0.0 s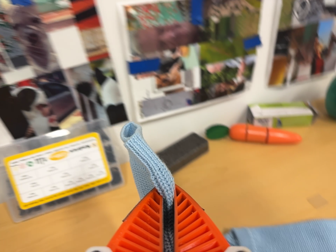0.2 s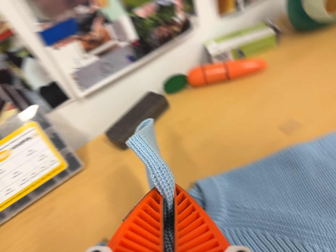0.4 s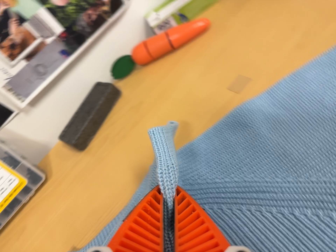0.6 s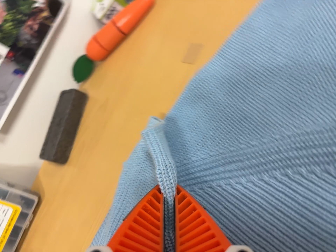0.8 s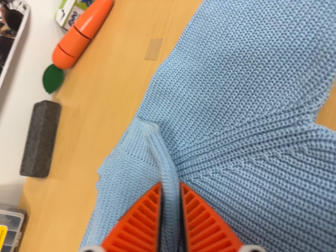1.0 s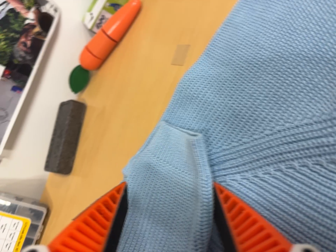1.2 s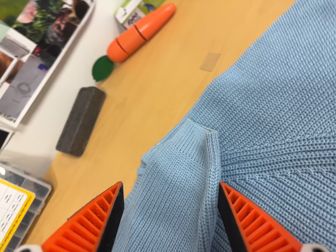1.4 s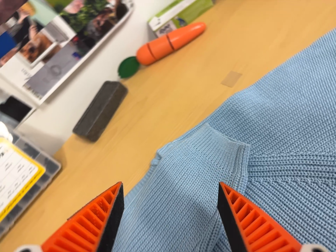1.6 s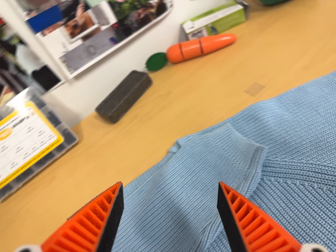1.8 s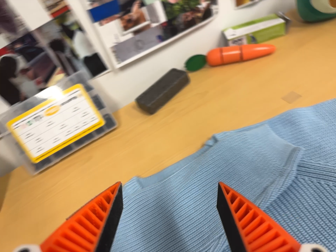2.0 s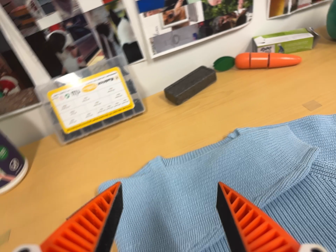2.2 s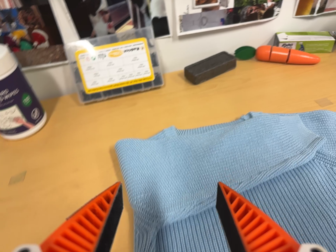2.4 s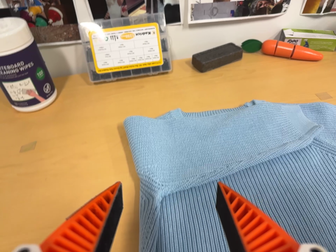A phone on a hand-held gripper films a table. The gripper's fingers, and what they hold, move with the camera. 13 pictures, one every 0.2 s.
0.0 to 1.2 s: The camera travels to its right, about 22 cm, so close, fixed things drift to the left. Its aim tips toward the bottom of its view by about 15 degrees, and the scene shifts upward. It rolls about its line of sight by about 40 degrees, and the scene rotates counterclockwise.
1.2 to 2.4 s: The camera travels to its left, backward and toward the bottom of its view, about 32 cm, so close, fixed things drift to the right. It rolls about its line of sight by about 50 degrees, and the scene rotates clockwise.
The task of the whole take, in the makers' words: left arm across.
The film runs forward here.
